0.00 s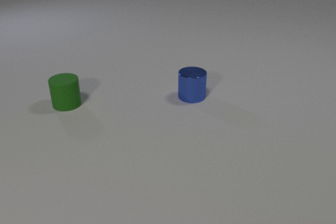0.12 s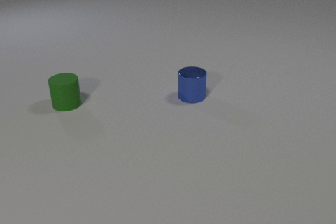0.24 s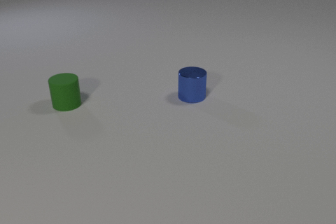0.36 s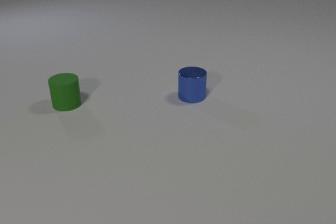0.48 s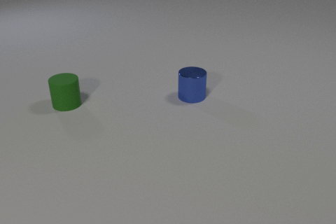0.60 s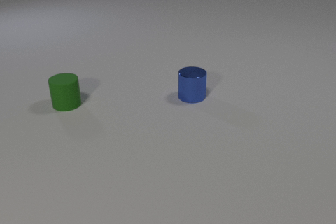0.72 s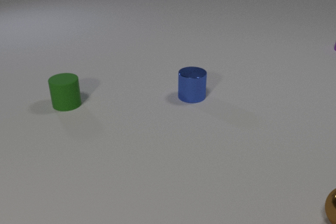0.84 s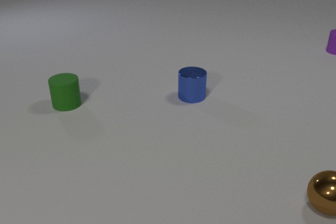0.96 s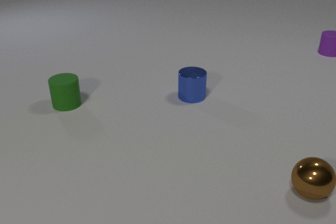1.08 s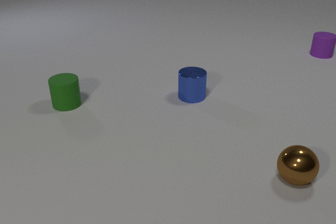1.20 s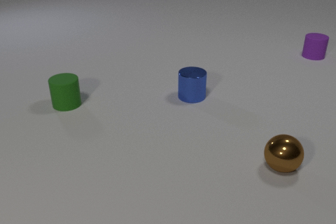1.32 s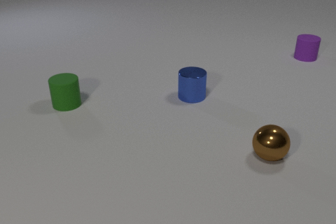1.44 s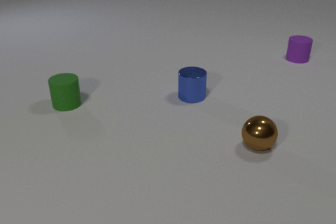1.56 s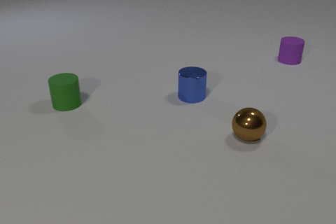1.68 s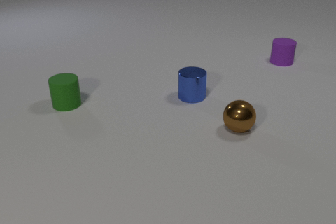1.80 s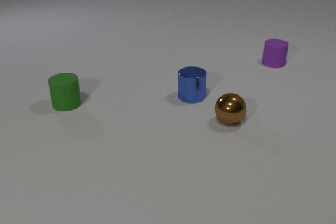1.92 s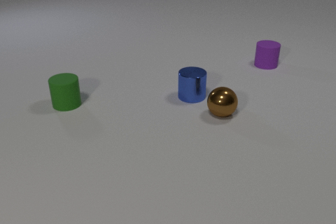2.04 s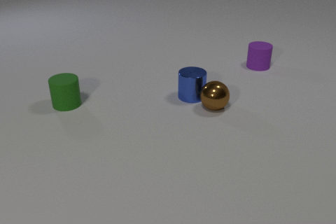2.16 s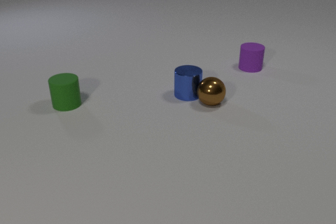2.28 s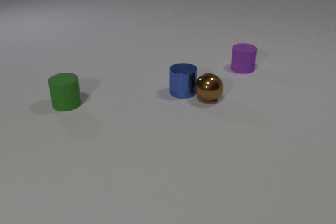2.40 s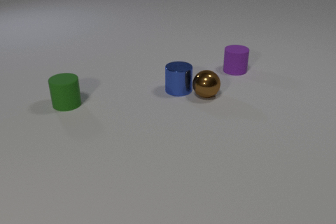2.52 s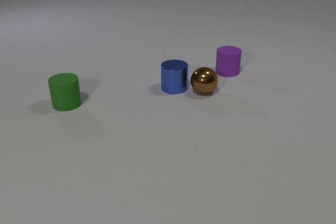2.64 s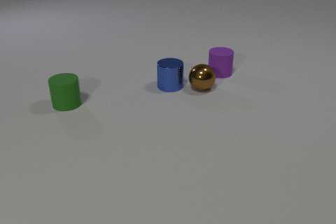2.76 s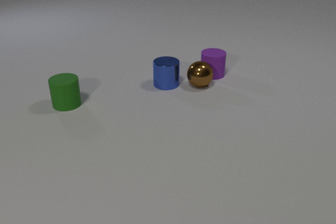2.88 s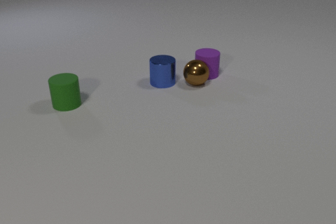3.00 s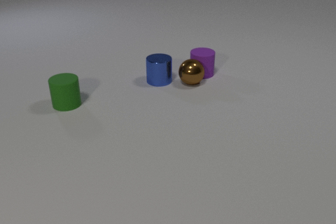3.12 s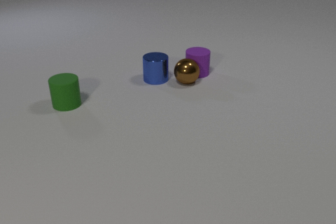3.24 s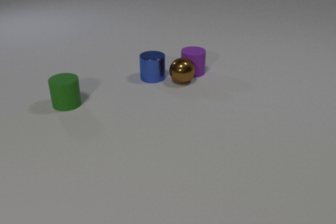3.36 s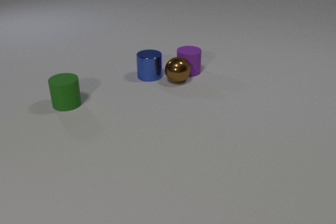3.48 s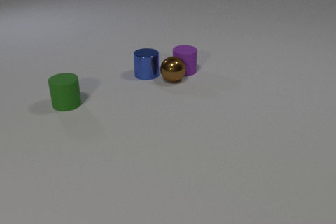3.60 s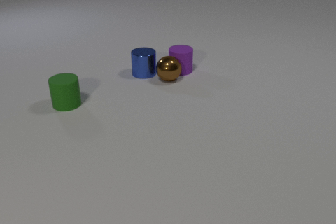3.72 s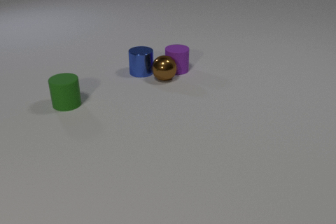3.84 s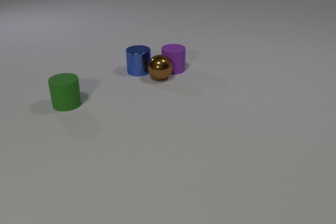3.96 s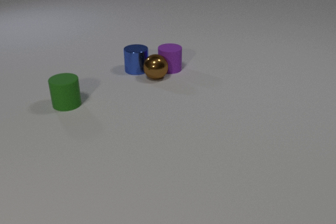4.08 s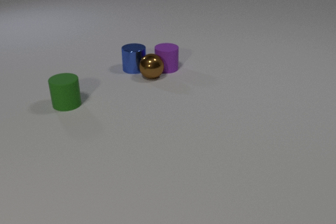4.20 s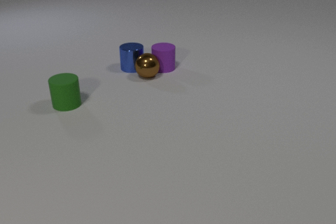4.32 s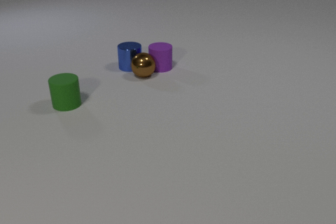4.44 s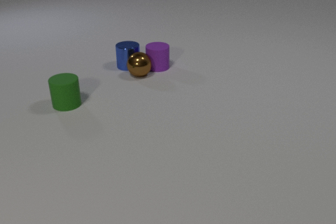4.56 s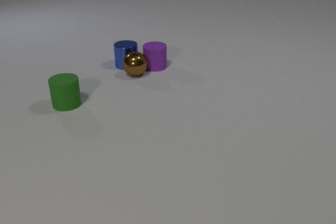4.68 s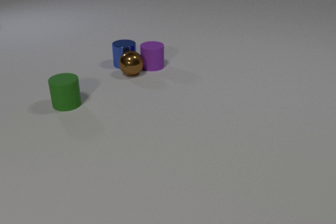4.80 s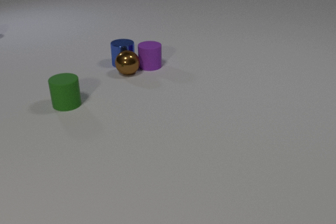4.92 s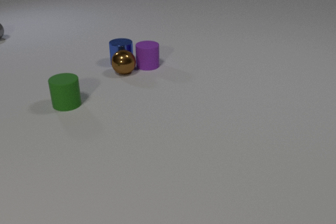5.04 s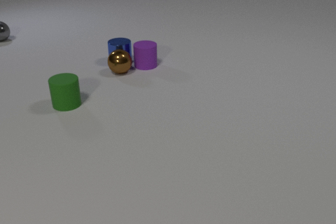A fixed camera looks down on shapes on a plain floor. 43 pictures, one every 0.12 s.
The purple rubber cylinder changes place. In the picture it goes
to the left.
0.00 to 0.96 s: The brown metal sphere comes in at the right edge, rolls to the left and away from the camera. The purple rubber cylinder comes in at the right edge, slides toward the camera and to the left.
0.96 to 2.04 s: The brown metal sphere rolls away from the camera and to the left. The purple rubber cylinder slides to the left and toward the camera.
2.04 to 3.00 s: The brown metal sphere rolls away from the camera and to the left. The blue metal cylinder slides away from the camera and to the left. The purple rubber cylinder slides to the left and toward the camera. The brown metal sphere and the blue metal cylinder collide. The brown metal sphere and the purple rubber cylinder collide.
3.00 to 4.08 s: The brown metal sphere rolls to the left. The blue metal cylinder slides away from the camera and to the left. The purple rubber cylinder slides to the left.
4.08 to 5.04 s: The brown metal sphere rolls to the left and away from the camera. The blue metal cylinder slides away from the camera and to the left. The purple rubber cylinder slides to the left and away from the camera. The gray metal sphere comes in at the left edge, rolls to the right and toward the camera.
What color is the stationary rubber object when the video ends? green.
What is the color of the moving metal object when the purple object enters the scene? brown.
How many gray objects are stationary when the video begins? 0.
